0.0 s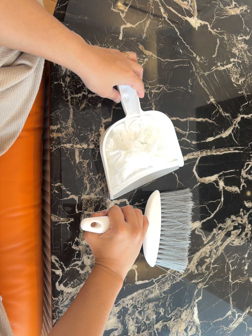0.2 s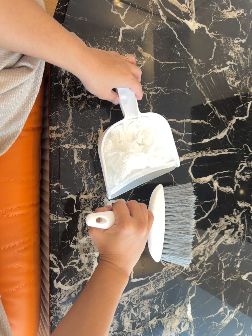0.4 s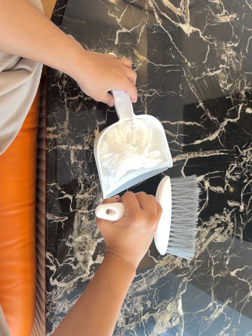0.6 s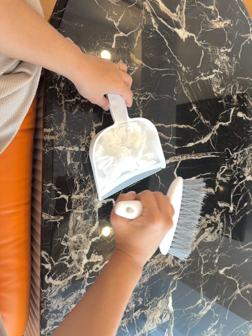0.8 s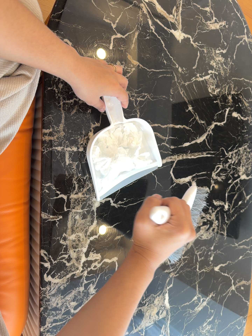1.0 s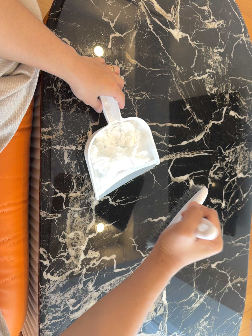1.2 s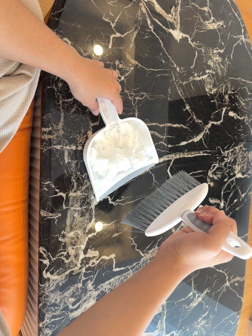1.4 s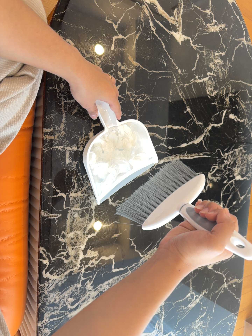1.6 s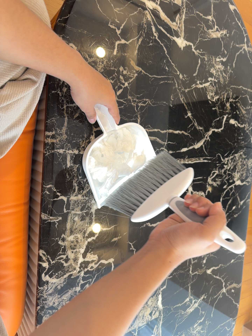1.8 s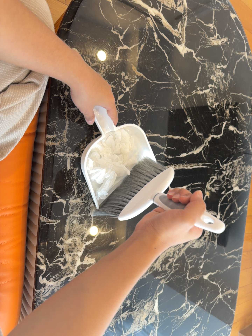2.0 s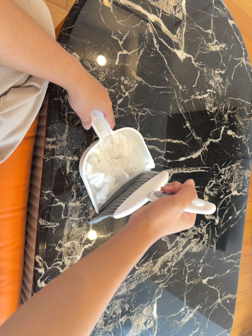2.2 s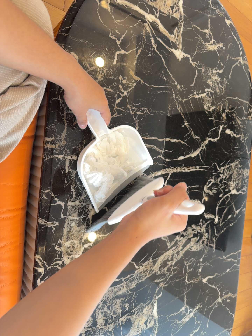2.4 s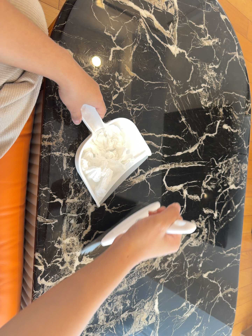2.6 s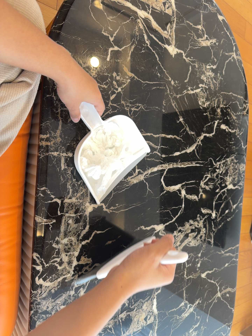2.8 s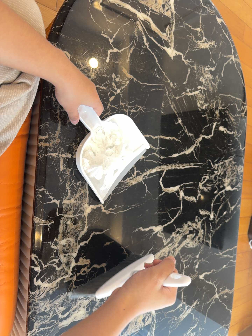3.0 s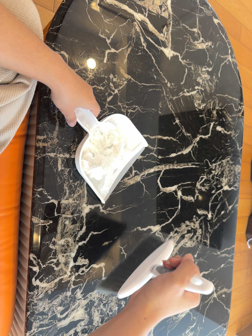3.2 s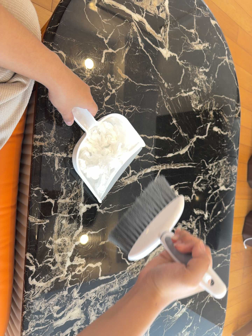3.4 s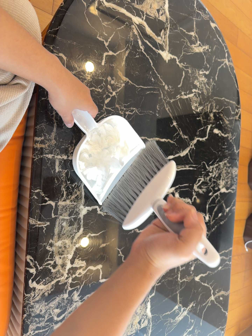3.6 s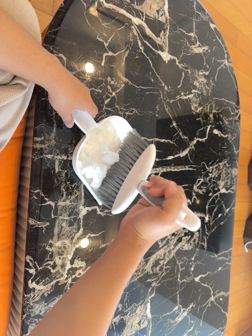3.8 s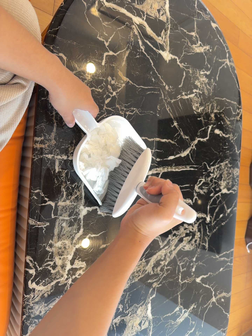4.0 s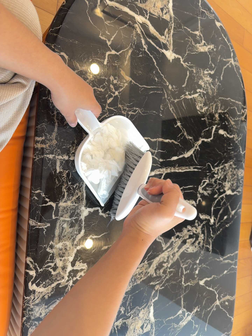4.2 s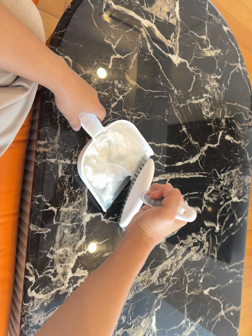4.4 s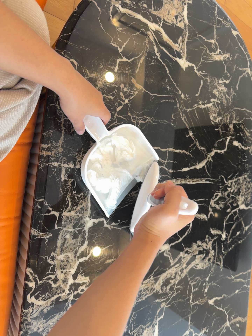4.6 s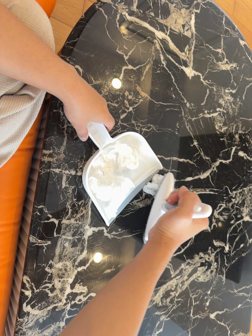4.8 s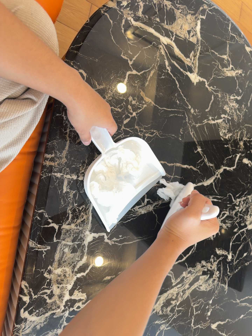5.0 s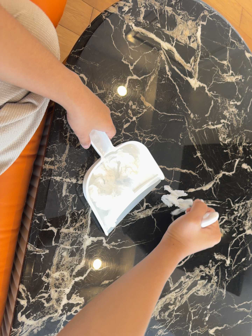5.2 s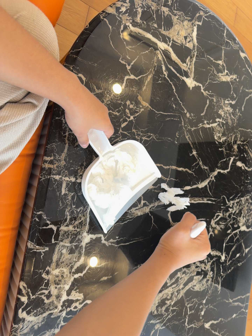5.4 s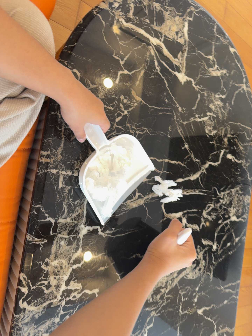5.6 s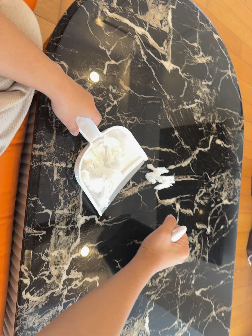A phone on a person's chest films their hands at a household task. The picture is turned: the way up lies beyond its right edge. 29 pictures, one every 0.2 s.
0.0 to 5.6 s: The camera travels backward, about 6 cm, so what stands in front gets smaller.
The film runs backward here.
